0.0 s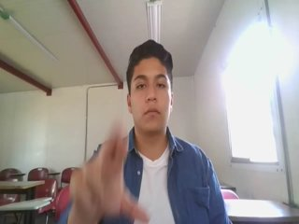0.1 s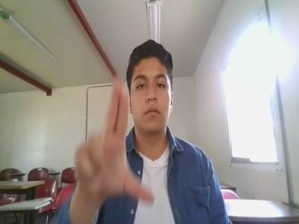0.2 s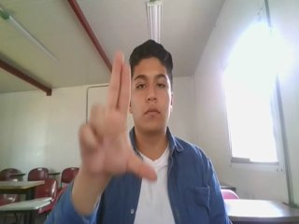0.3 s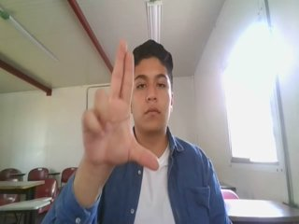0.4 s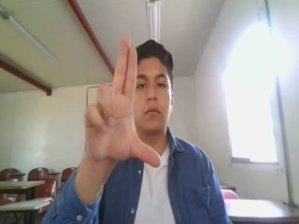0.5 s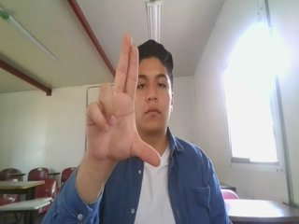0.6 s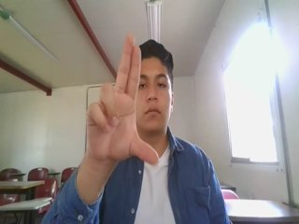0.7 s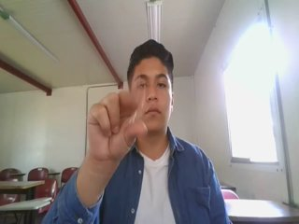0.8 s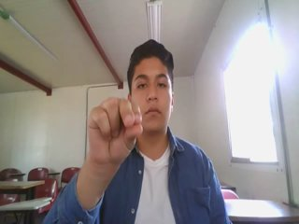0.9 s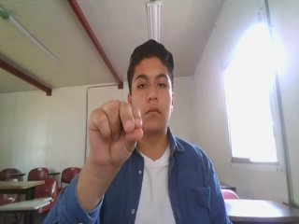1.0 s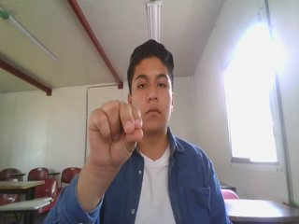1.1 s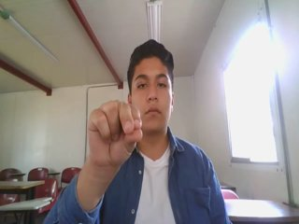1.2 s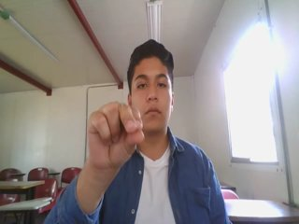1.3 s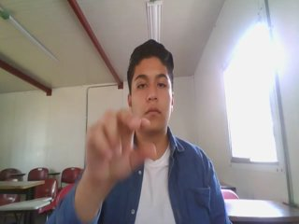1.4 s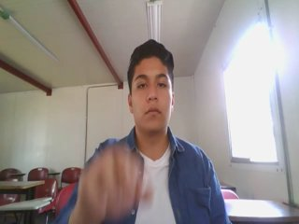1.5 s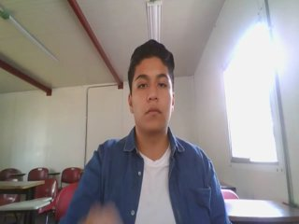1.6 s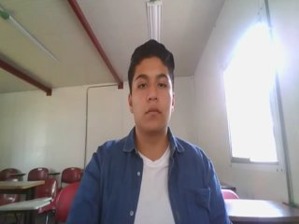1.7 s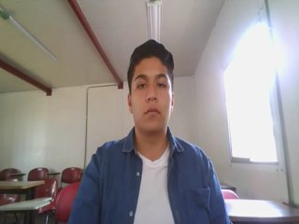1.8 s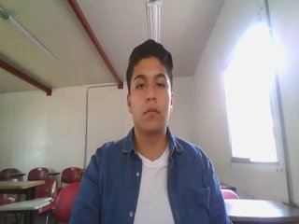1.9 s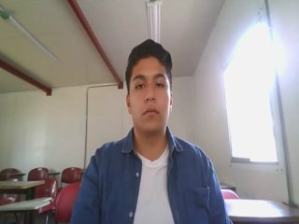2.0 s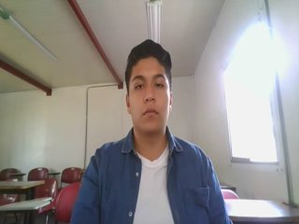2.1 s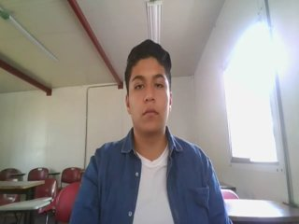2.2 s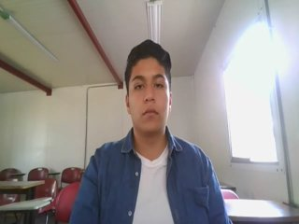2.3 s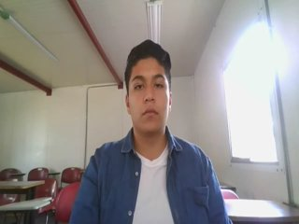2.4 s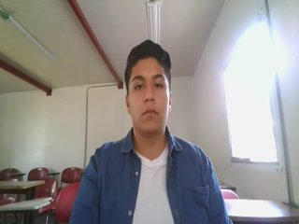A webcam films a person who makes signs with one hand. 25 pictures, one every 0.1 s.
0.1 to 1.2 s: Zoom out.
1.3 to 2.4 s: Non-gesture.
